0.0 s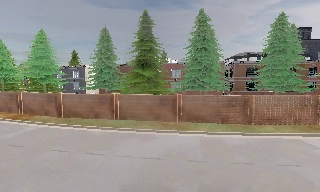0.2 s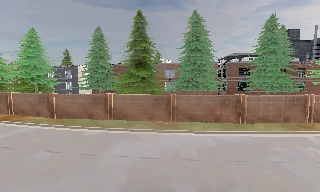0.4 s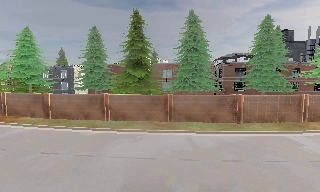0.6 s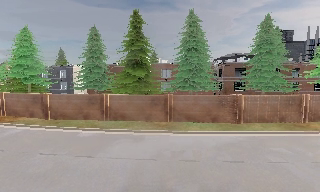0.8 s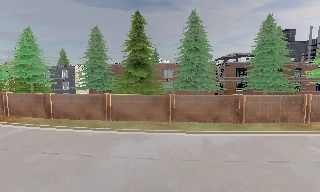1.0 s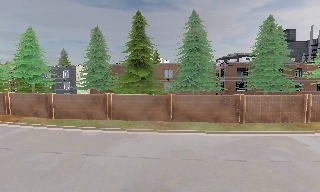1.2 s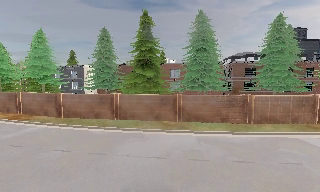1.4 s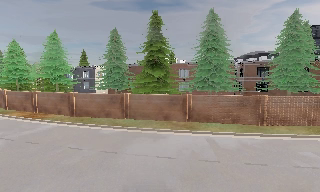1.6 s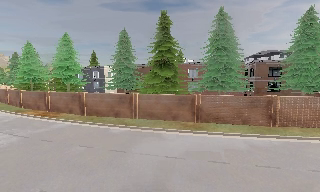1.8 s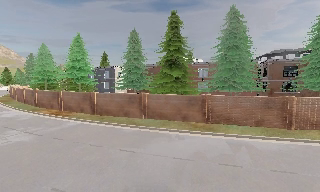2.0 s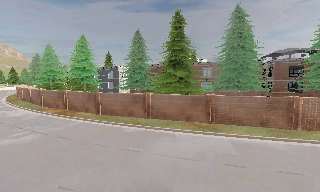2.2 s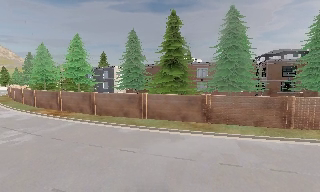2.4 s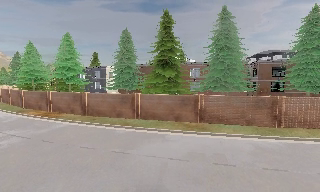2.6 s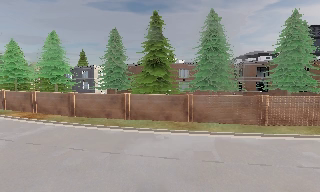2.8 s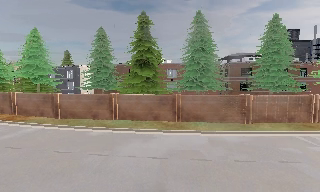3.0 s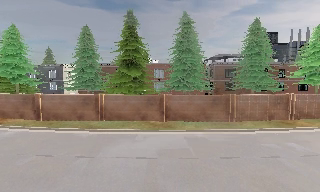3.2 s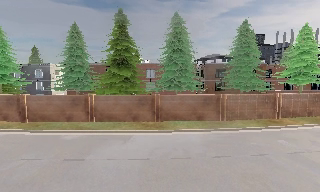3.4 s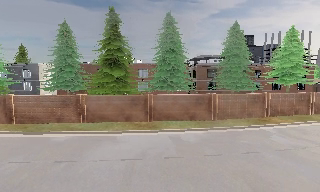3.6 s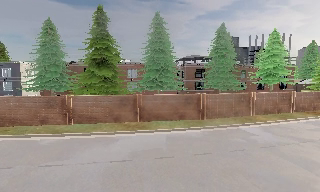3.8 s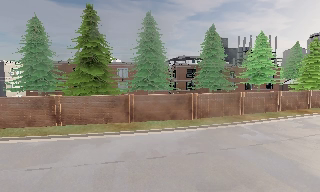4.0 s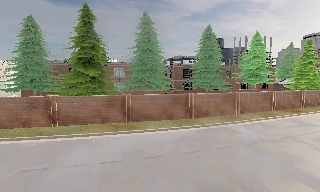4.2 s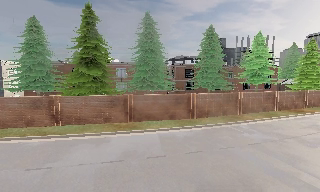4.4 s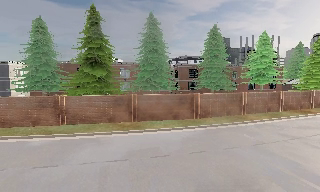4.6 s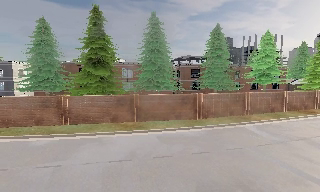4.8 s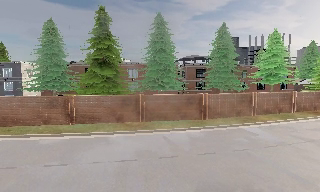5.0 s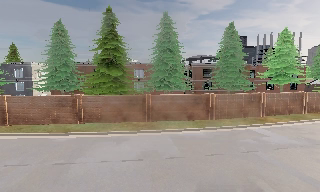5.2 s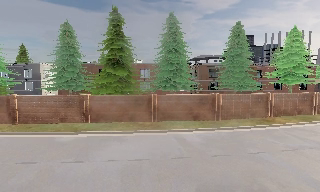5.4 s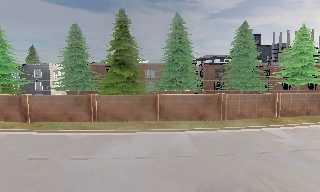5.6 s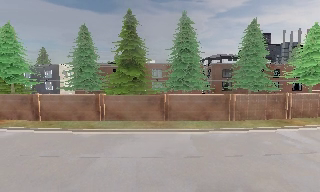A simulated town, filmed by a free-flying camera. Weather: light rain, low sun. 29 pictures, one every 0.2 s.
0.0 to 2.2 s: The camera shifts only a little, or ends up much as it began.
2.2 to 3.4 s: The camera swings to its right by about 20 degrees, and the scene slides to the left.
3.4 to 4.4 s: The camera shifts only a little, or ends up much as it began.
4.4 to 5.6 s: The scene slides to the right, as the camera pans about 10 degrees to its left.
The film runs forward here.
